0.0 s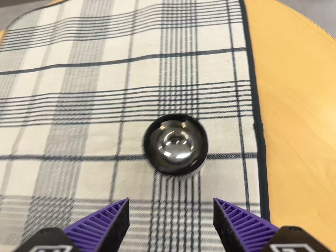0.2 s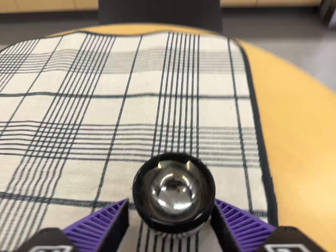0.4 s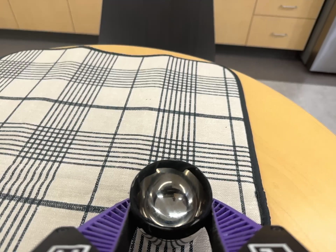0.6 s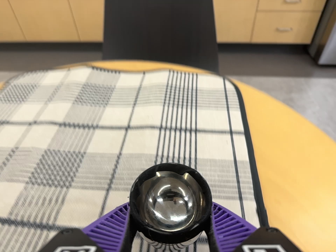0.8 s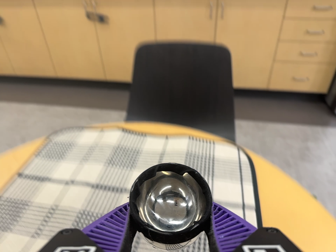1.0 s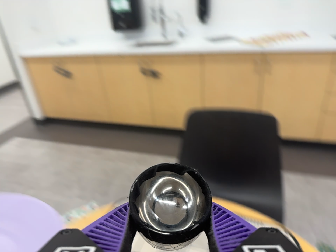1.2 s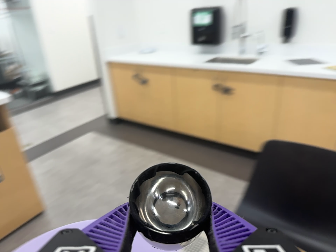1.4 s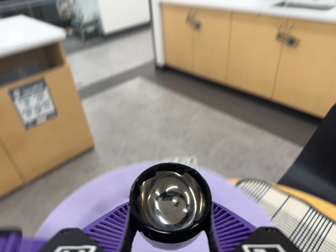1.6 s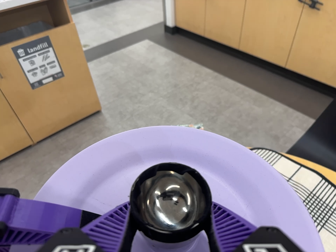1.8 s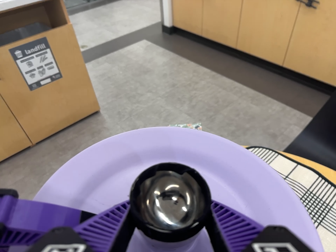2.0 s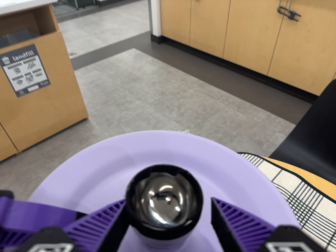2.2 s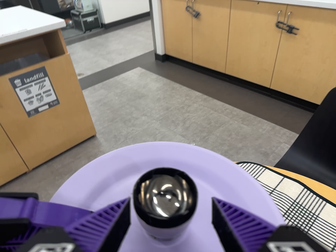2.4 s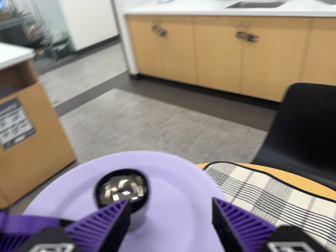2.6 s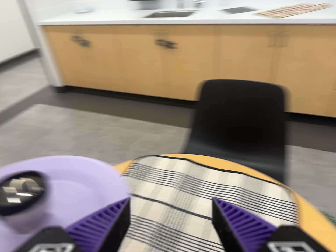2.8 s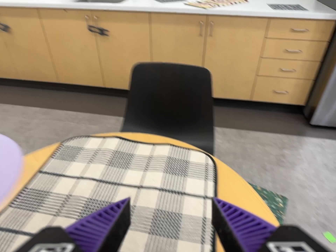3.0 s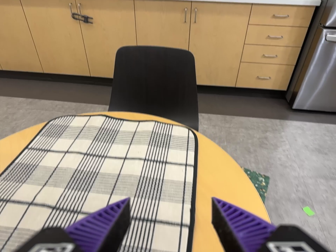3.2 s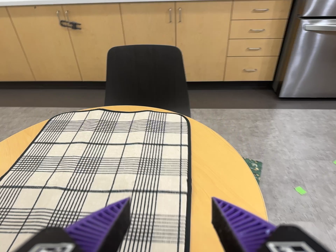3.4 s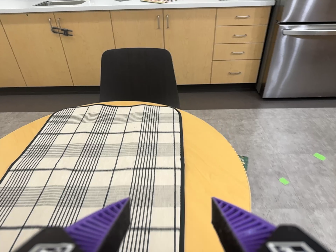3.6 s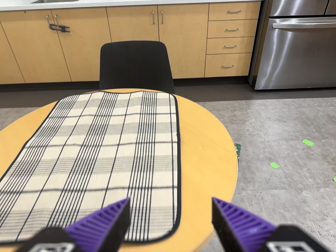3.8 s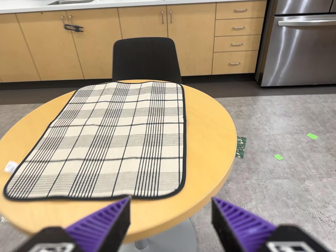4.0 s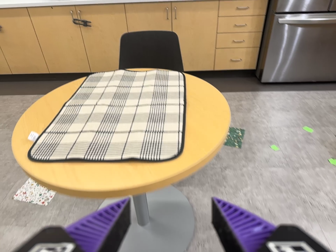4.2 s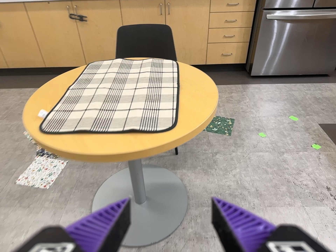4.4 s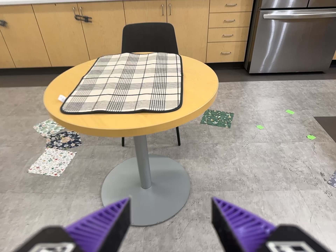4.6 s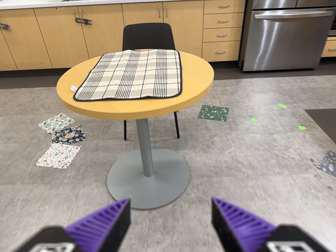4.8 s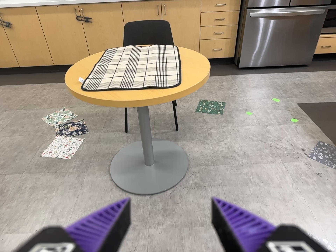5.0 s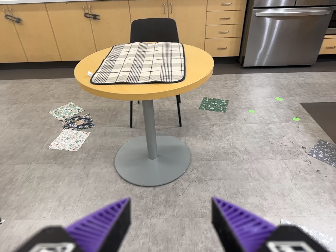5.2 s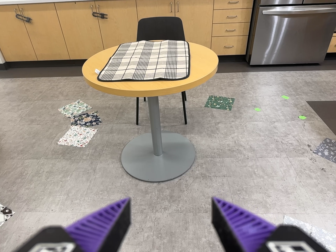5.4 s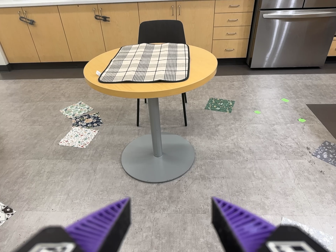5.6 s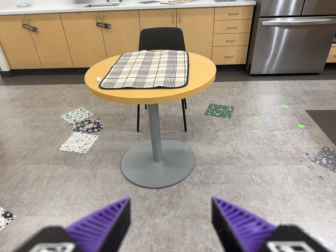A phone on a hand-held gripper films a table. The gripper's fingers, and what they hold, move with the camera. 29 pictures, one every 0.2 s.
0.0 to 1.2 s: The camera pans to its left by about 20 degrees. It travels toward the top of its view, to its left and backward, about 30 cm, so close, fixed things drift downward. Its aim tips toward the top of its view by about 35 degrees, and the scene shifts downward. It rolls about its line of sight by about 20 degrees, and the scene rotates clockwise.
1.2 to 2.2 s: The scene slides to the right, as the camera pans about 10 degrees to its left. It travels to its left and forward, about 7 cm, so close, fixed things drift to the right. Its aim tips toward the bottom of its view by about 15 degrees, and the scene shifts upward.
2.2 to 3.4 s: The camera swings to its right by about 40 degrees, and the scene slides to the left. It travels backward, toward the bottom of its view and to its right, about 40 cm. It rolls about its line of sight by about 25 degrees, and the scene rotates counterclockwise.
3.4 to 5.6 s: The camera travels backward and toward the bottom of its view, about 90 cm, so what stands in front gets smaller.
The film runs backward here.
